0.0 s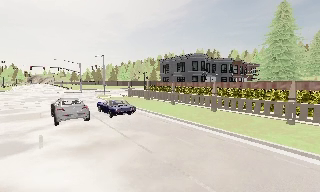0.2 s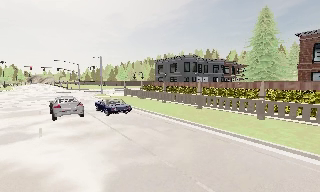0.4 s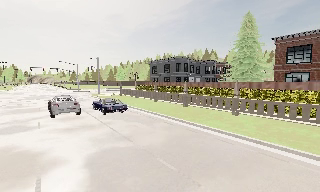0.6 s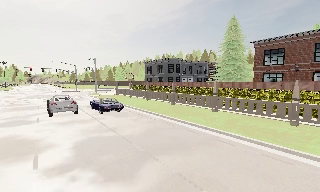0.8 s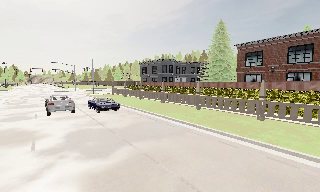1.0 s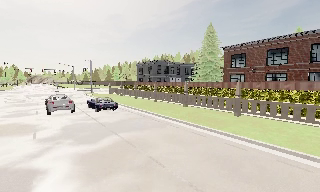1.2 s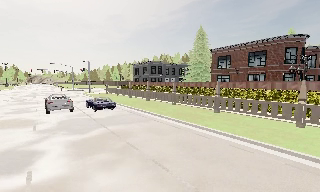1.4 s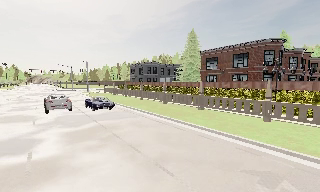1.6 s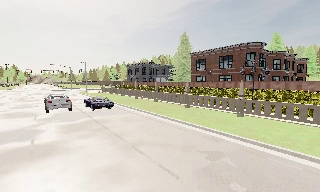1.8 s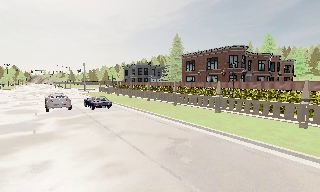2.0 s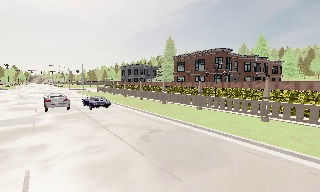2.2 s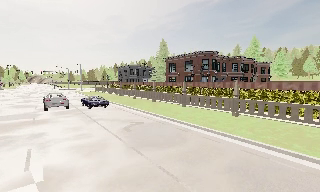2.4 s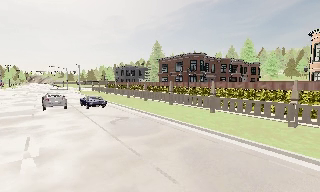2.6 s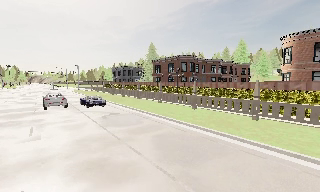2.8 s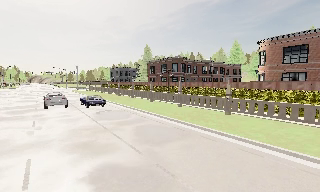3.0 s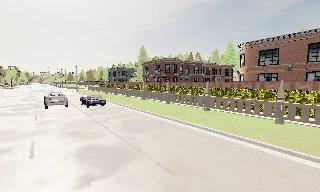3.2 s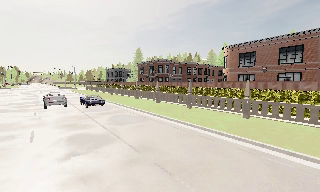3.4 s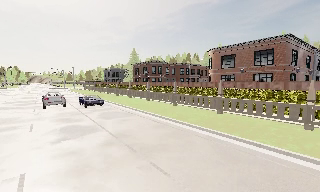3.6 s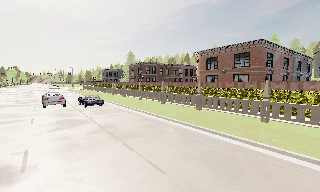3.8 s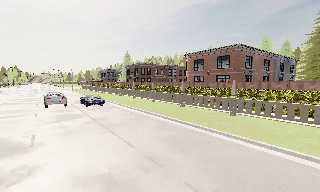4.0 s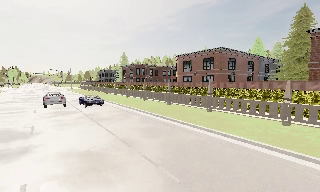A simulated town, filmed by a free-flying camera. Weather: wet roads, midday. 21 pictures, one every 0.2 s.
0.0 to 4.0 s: The camera travels backward and to its right, about 40 m, so what stands in front gets smaller.
The film runs backward here.
